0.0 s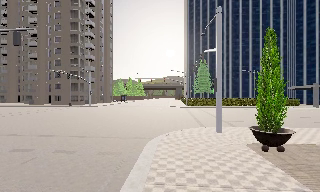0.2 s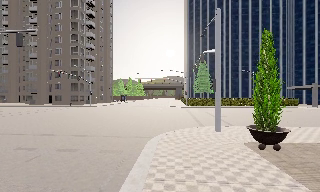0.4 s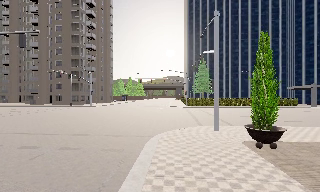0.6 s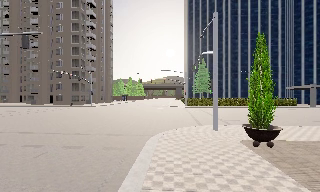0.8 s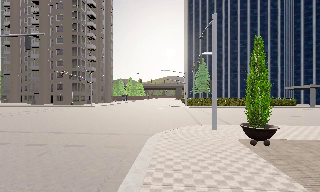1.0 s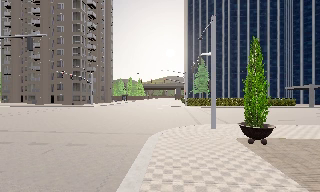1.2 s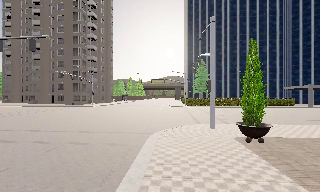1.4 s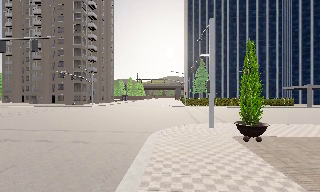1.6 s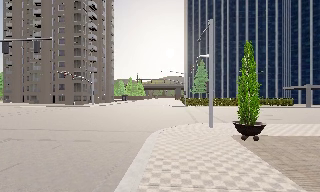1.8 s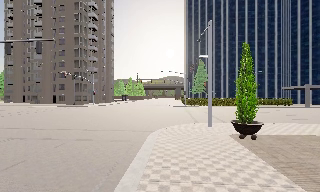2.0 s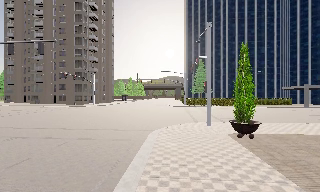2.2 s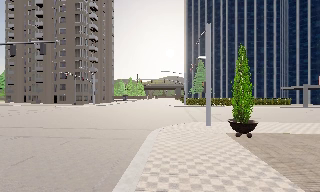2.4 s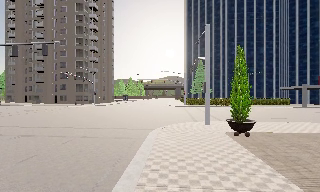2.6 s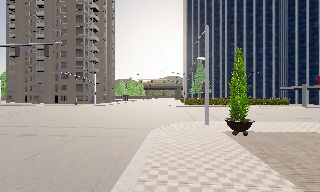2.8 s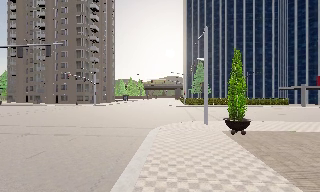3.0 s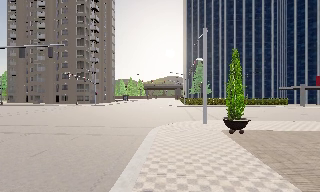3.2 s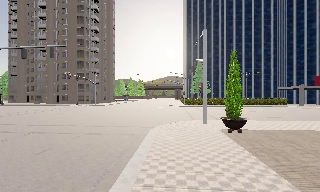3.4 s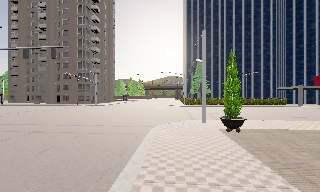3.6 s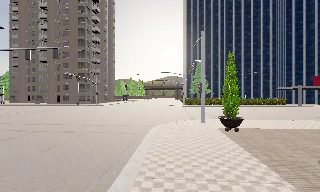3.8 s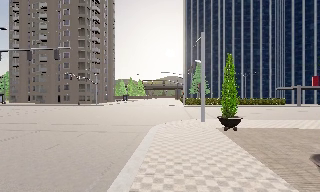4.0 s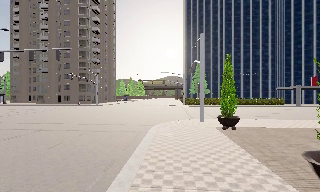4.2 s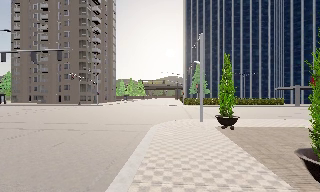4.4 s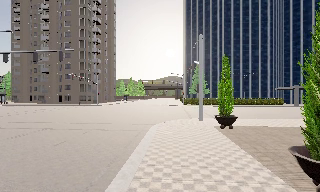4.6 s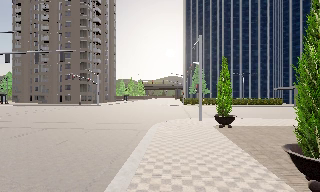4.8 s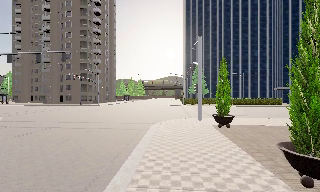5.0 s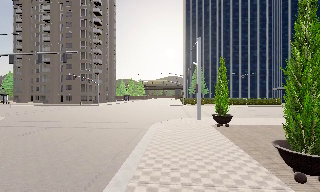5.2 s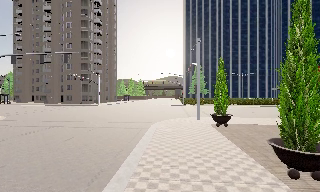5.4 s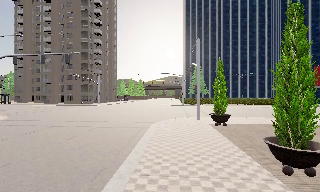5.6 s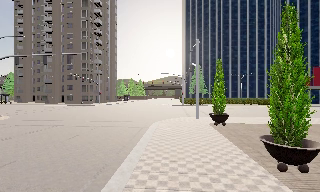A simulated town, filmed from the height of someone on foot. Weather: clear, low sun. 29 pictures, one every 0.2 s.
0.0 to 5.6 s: The camera travels backward, about 6 m, so what stands in front gets smaller.
The film runs backward here.
